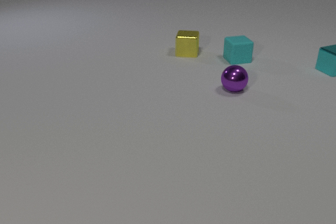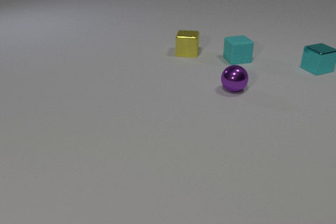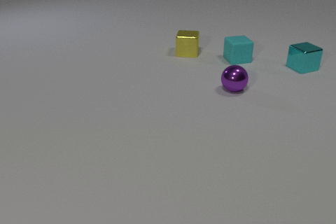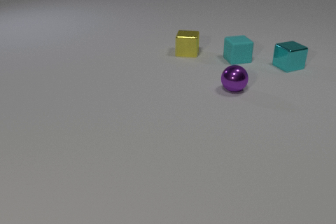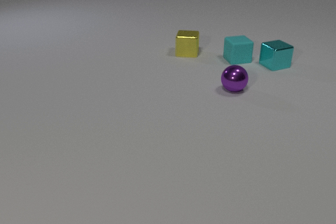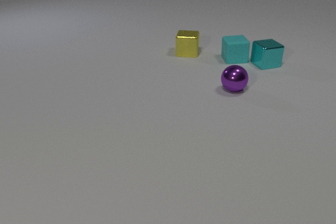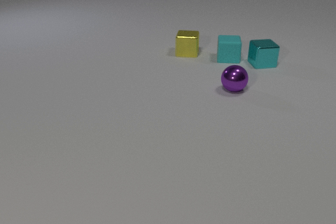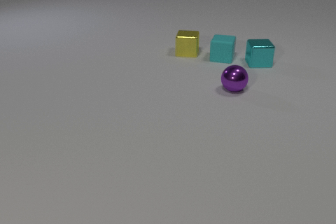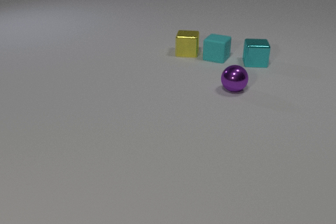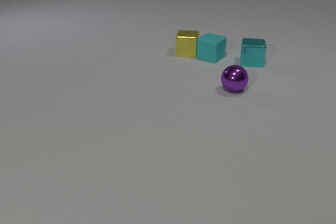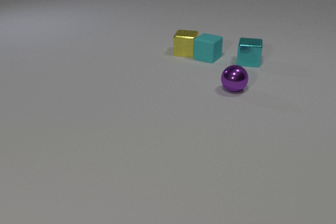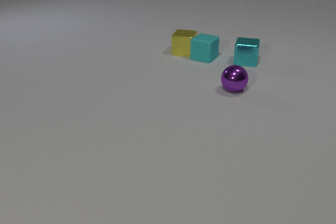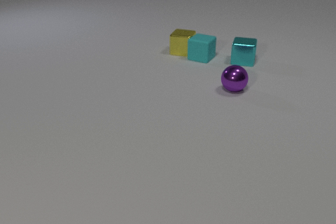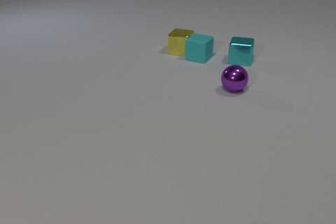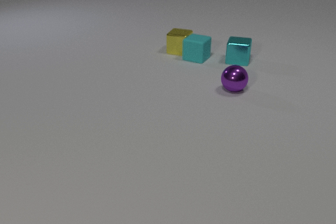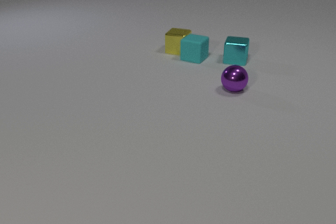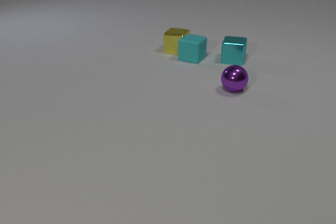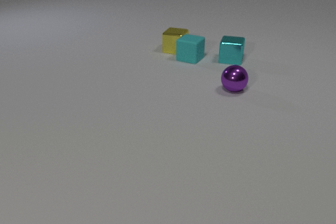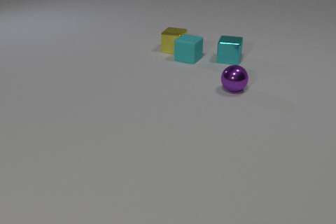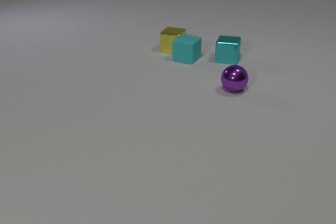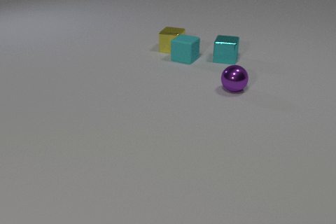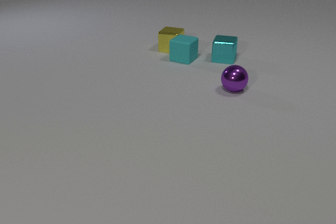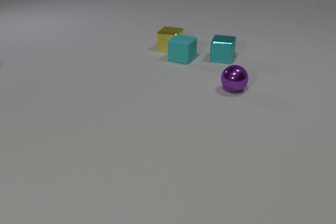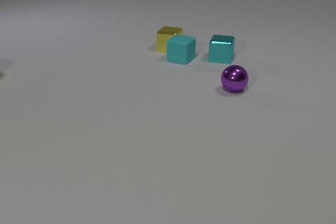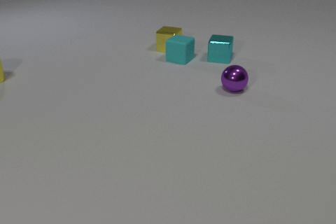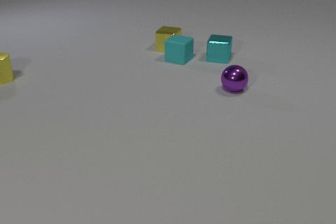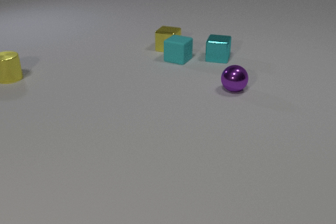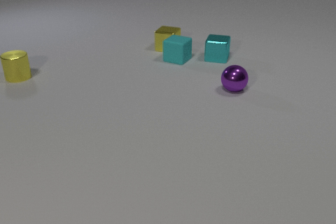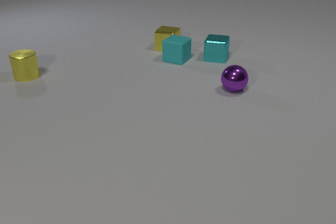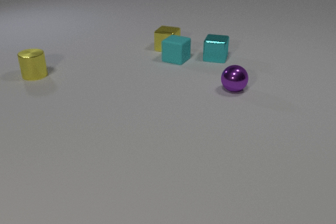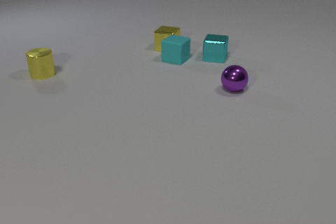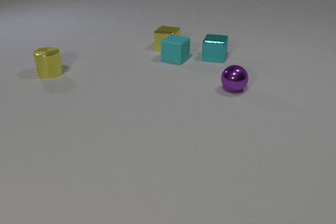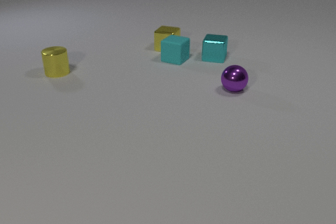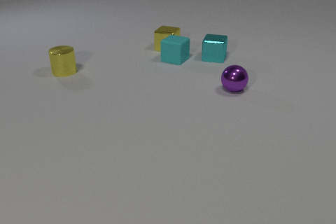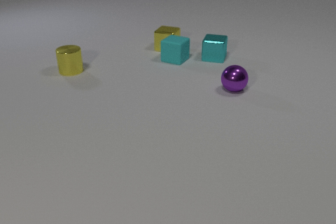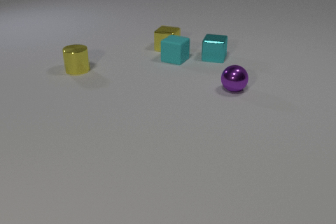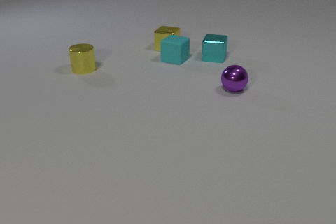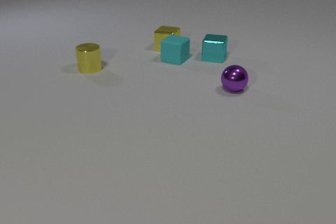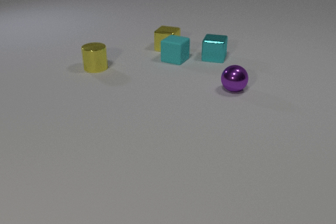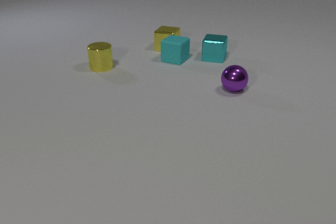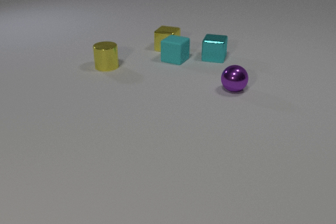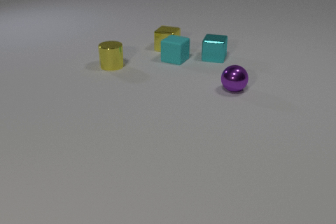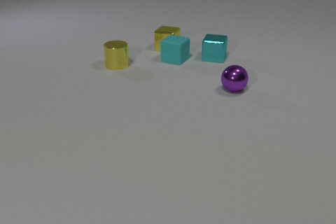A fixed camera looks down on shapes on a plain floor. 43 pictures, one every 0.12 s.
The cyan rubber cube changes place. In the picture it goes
to the left.
The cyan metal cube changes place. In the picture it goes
to the left.
0.00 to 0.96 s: The cyan metal cube slides to the left, spins so that its near face slides to the left, clockwise seen from above. The cyan rubber cube slides to the left, spins clockwise seen from above by about 45 degrees, its near face sliding to the left. The cyan metal cube and the cyan rubber cube collide.
0.96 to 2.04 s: The cyan metal cube slides to the left. The cyan rubber cube slides to the left. The yellow metal cube slides to the left and away from the camera. The cyan rubber cube and the yellow metal cube collide.
2.04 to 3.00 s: The cyan metal cube slides to the left. The cyan rubber cube slides to the left. The yellow metal cube slides to the left and away from the camera. The yellow metal cylinder comes in at the left edge, slides to the right.
3.00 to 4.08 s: The cyan metal cube slides to the left. The yellow metal cylinder slides to the right.
4.08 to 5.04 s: The yellow metal cylinder slides to the right.
How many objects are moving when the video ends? 1.
Are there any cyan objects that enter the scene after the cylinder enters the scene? no.
Are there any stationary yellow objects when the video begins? yes.
